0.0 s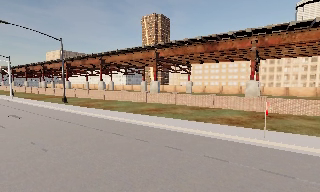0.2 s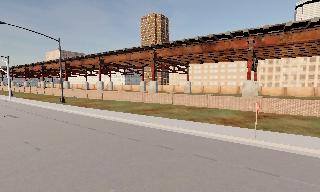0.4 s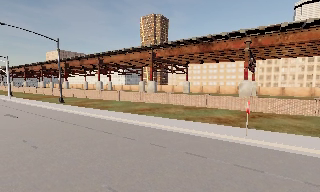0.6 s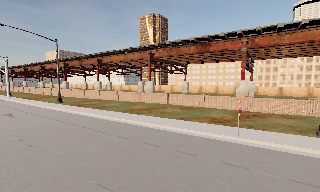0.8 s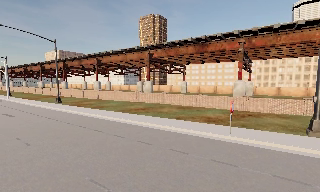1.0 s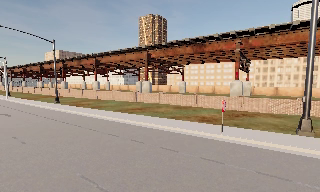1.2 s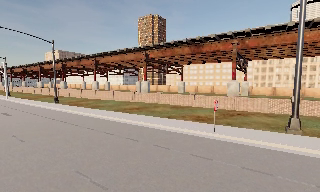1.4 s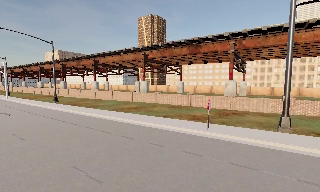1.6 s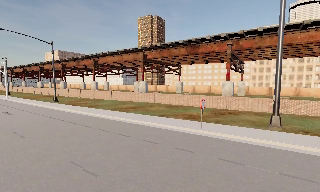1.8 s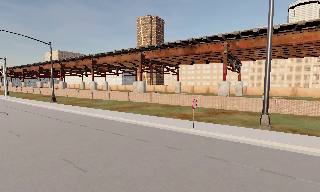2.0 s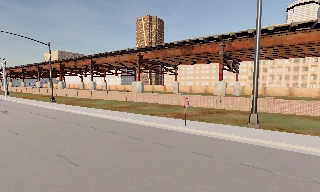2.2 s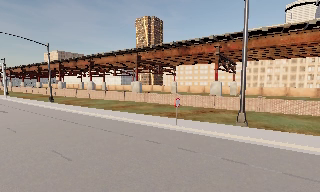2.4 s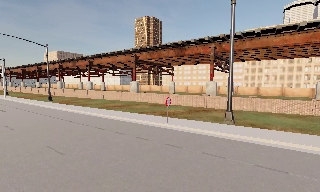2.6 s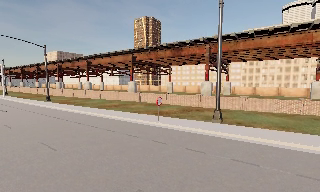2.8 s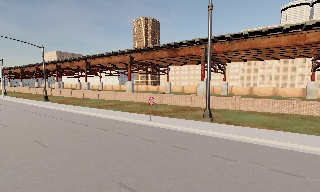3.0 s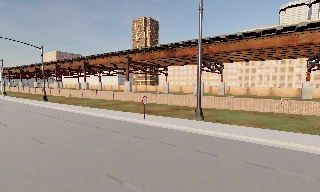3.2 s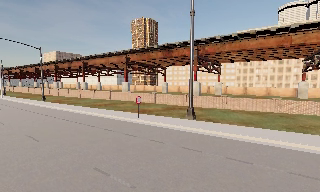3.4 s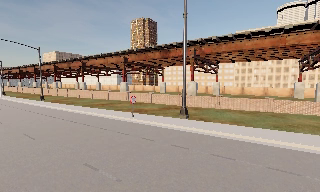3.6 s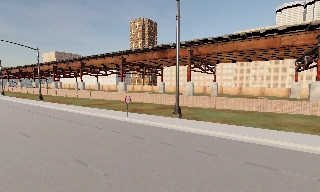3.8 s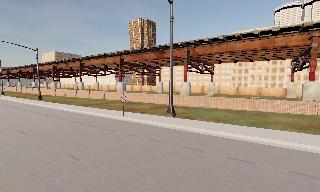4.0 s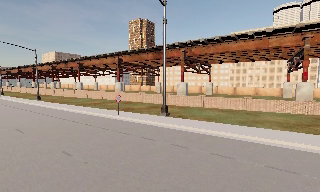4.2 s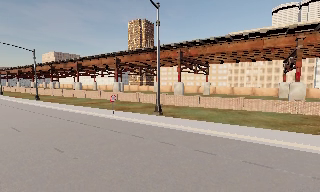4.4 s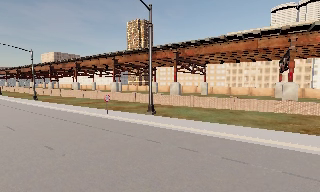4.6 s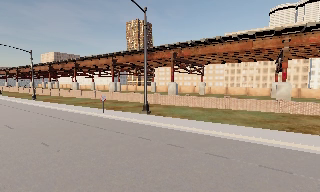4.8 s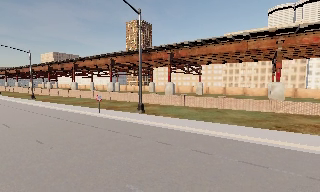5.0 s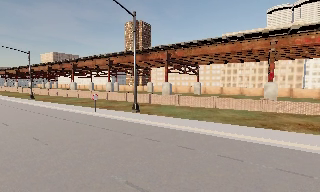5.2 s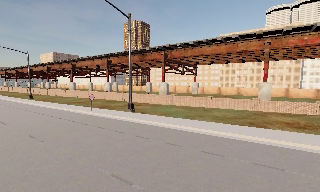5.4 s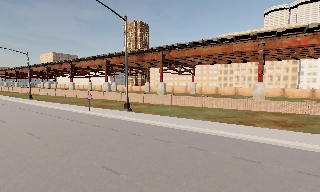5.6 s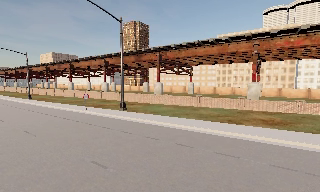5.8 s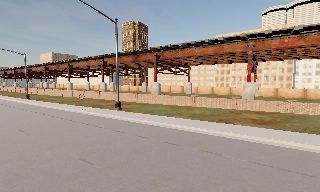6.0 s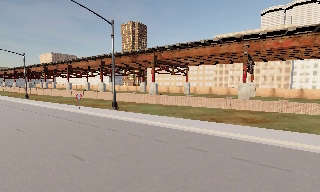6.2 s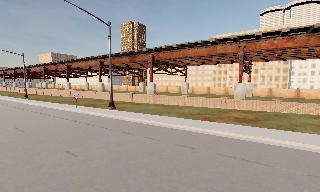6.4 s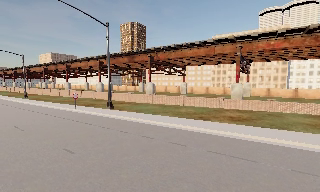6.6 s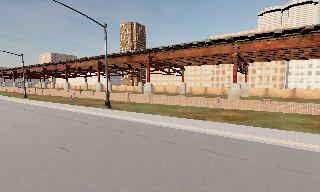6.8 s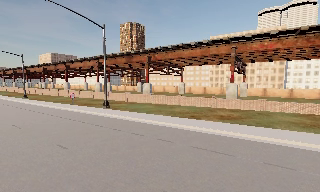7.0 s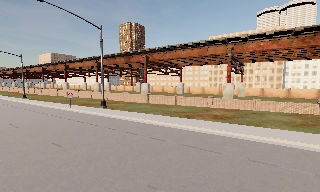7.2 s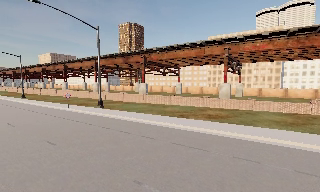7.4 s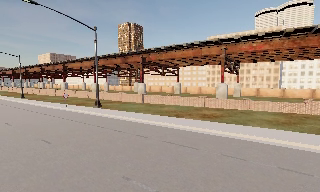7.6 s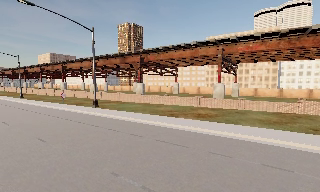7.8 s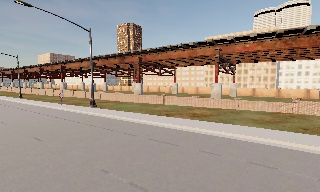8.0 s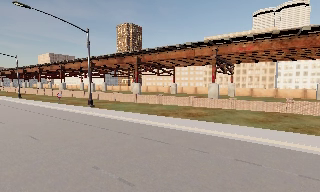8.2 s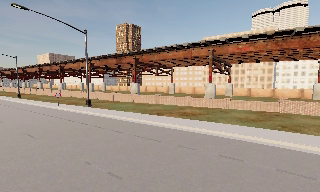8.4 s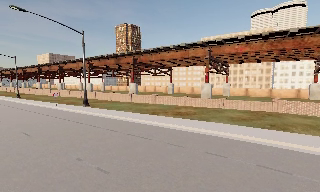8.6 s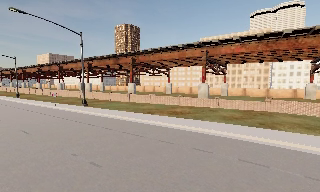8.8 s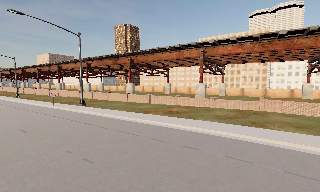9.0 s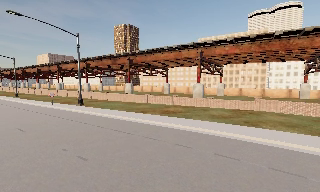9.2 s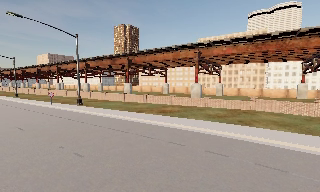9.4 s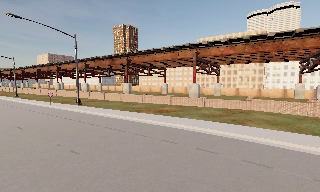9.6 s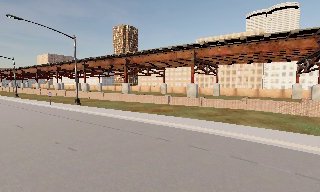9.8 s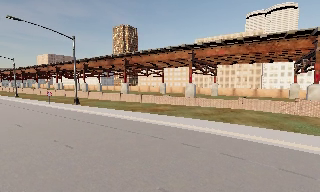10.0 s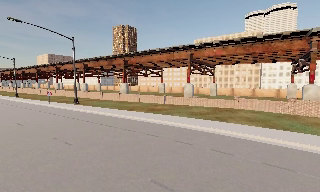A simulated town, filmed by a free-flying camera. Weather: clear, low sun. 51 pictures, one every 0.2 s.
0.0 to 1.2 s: The camera travels to its right and backward, about 2.5 m, so close, fixed things drift to the left.
1.2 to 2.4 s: The camera travels to its right and backward, about 3.5 m, so close, fixed things drift to the left. It gains speed.
2.4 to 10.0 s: The camera travels to its right and backward, about 25 m, so close, fixed things drift to the left.
The film runs backward here.
